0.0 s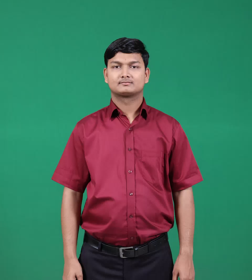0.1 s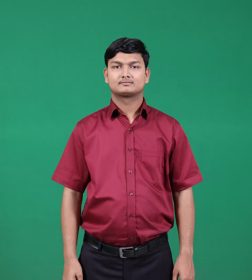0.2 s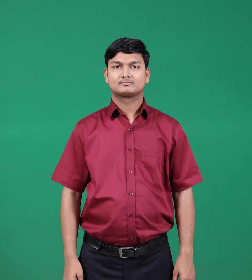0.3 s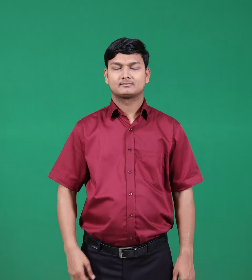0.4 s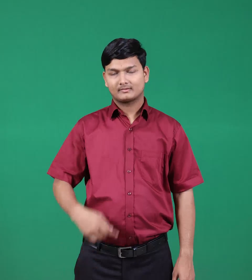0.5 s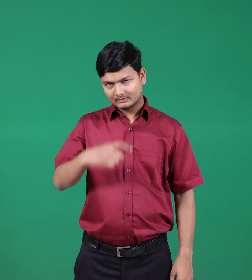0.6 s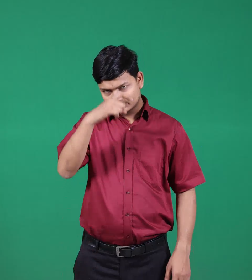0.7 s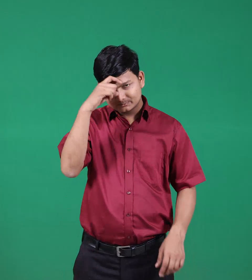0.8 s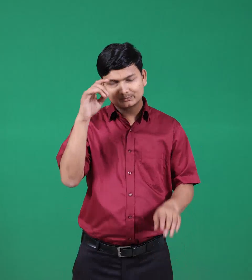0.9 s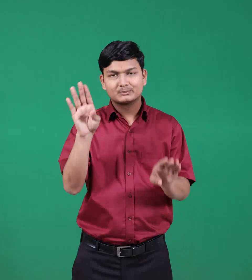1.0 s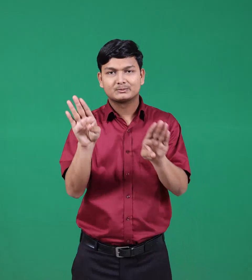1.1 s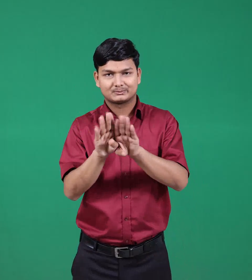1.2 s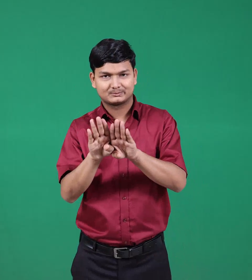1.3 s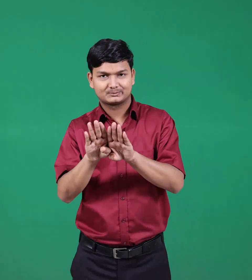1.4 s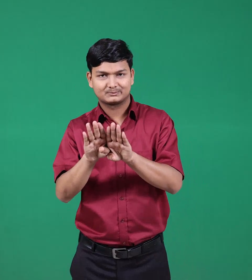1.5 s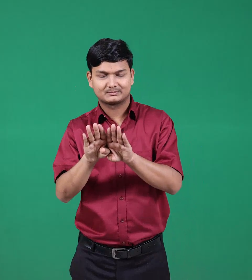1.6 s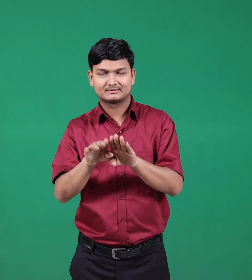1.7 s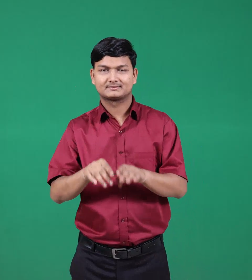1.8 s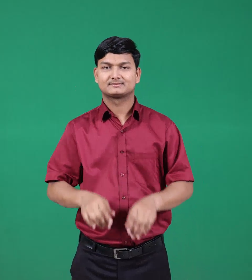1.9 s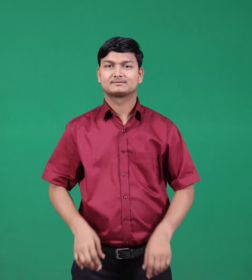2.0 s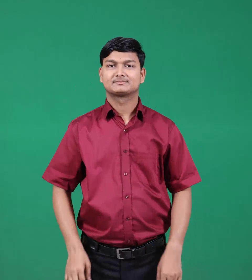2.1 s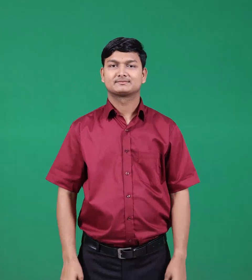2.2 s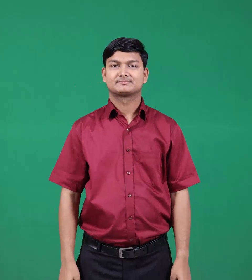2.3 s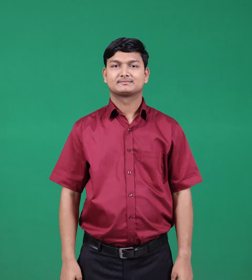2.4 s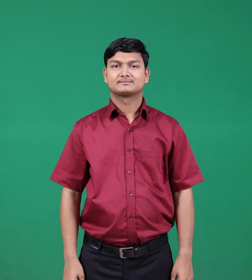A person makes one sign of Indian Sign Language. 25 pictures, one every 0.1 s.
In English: holiday
